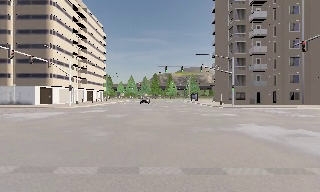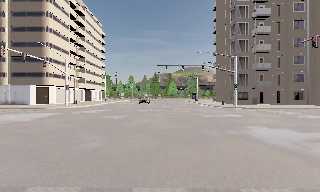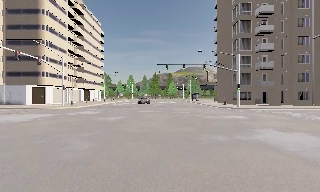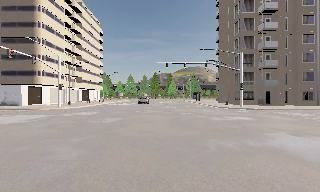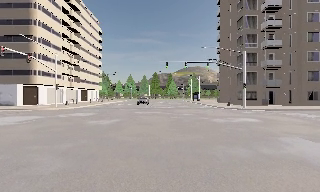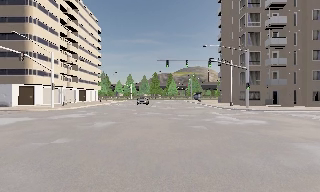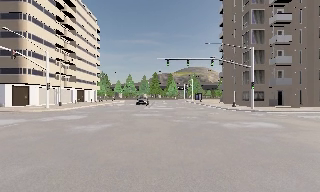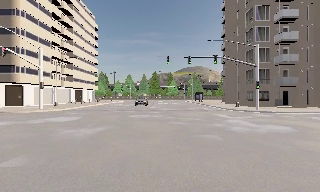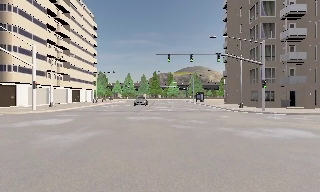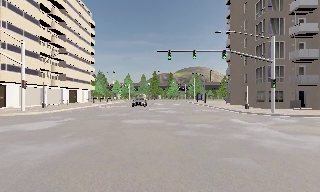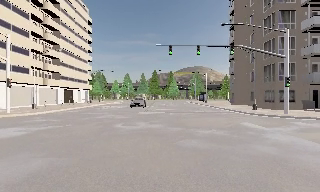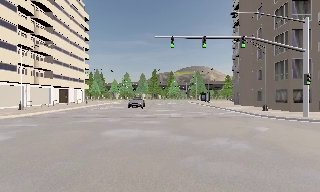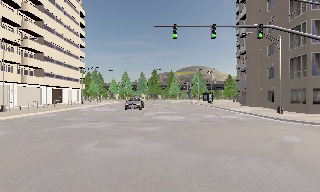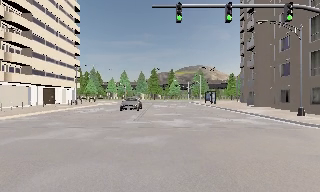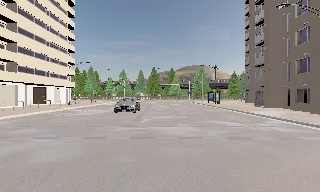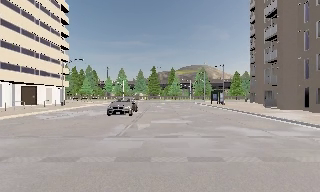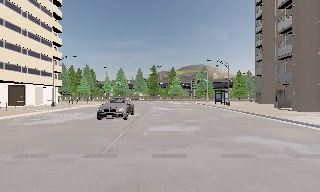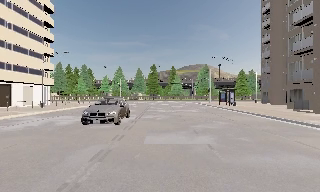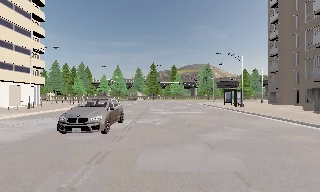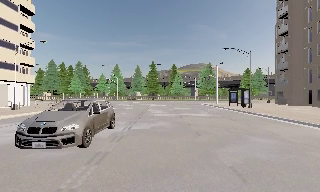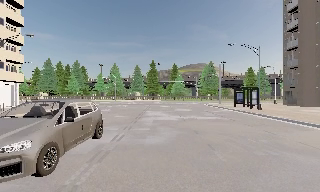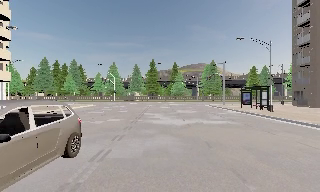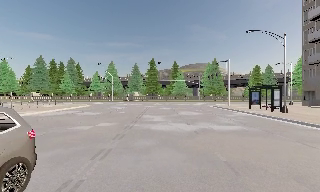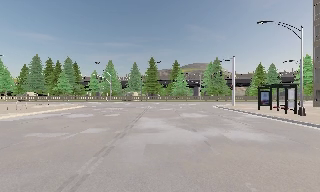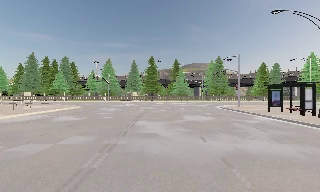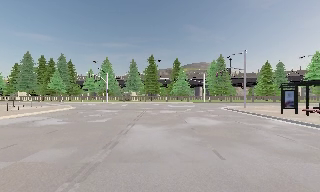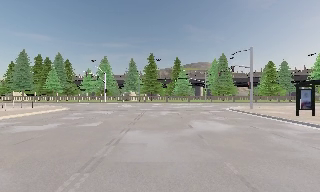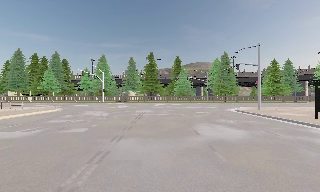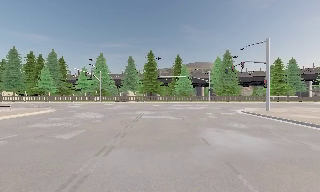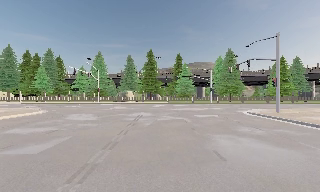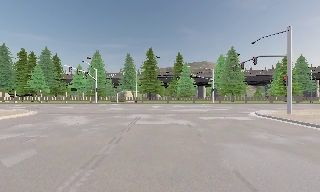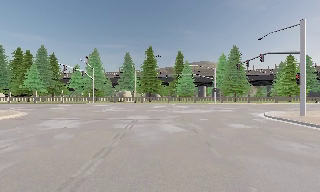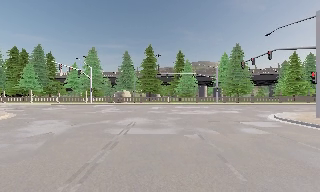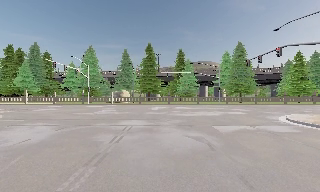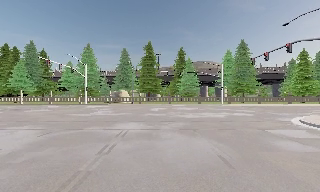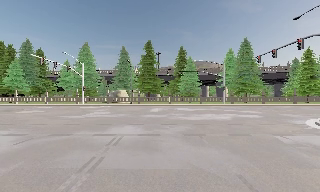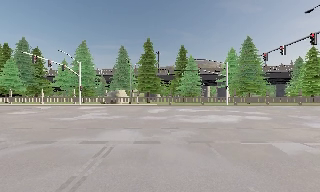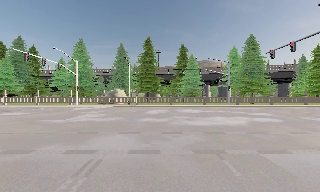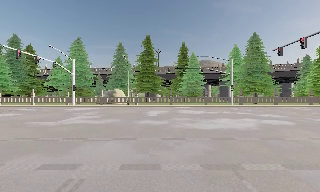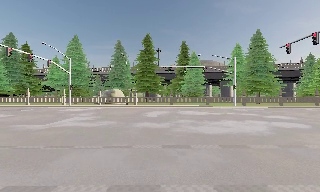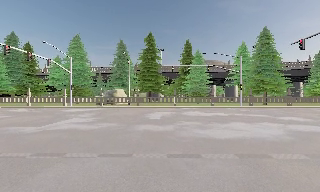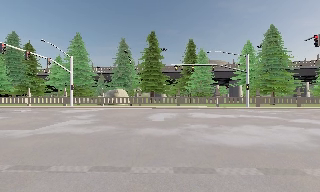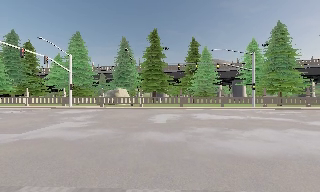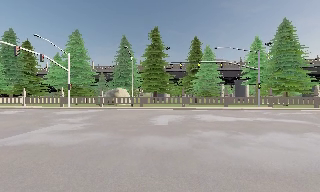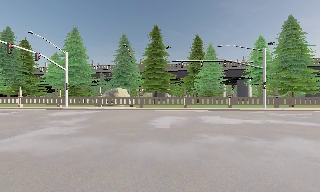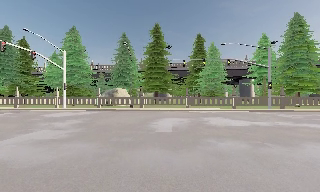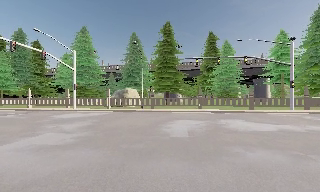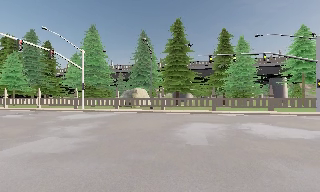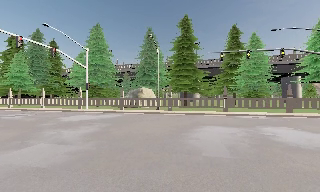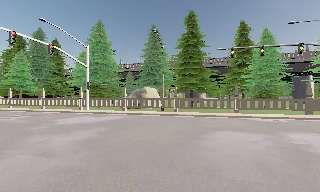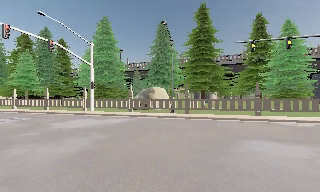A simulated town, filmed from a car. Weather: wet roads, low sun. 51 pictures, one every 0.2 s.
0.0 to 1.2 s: The camera travels forward, about 5 m, so what stands in front looms larger.
1.2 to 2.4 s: The camera travels forward, about 10 m, so what stands in front looms larger. It gains speed.
2.4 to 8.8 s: The camera travels forward, about 50 m, so what stands in front looms larger. It loses speed.
8.8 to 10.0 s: The camera pans to its left, which is counterclockwise from overhead, by about 15 degrees. It travels forward, about 7 m, so what stands in front looms larger. It gains speed.
The film runs forward here.
